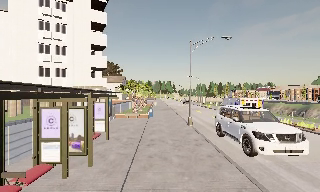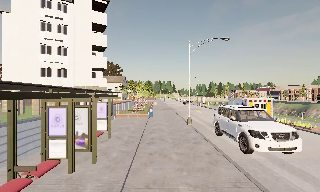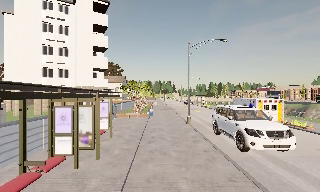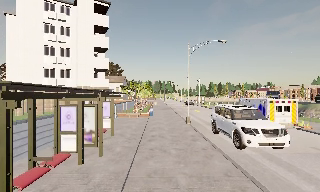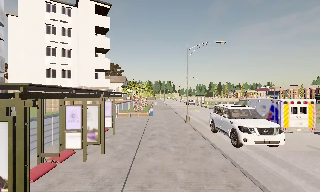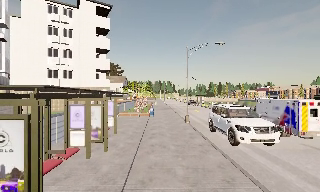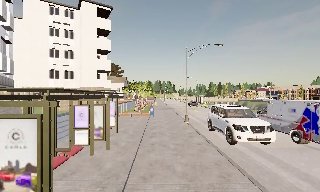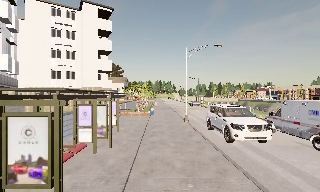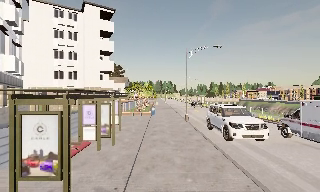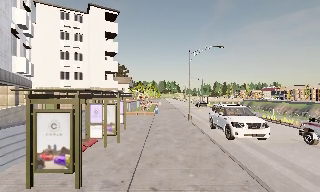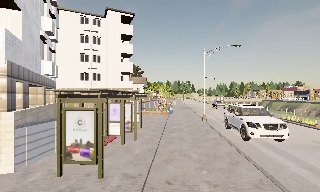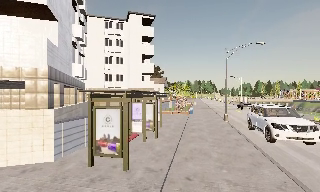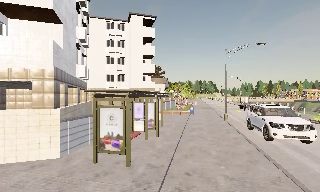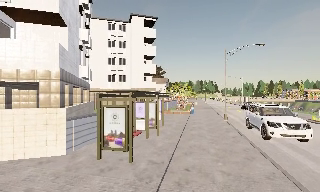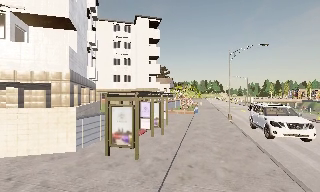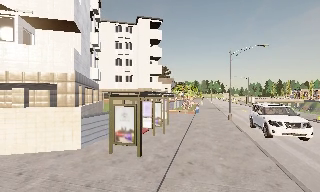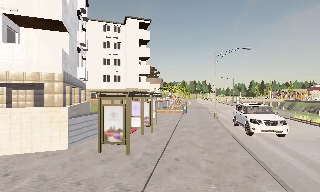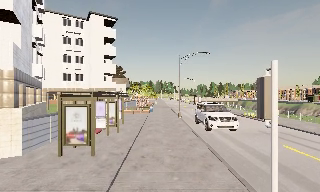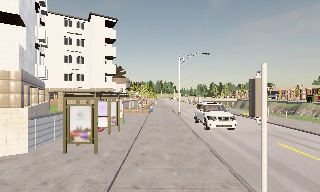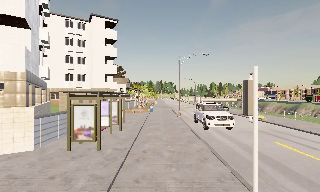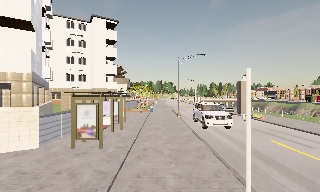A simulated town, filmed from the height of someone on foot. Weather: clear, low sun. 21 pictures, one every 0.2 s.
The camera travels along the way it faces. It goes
backward.
0.0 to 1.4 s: The camera travels backward, about 2 m, so what stands in front gets smaller.
1.4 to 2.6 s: The camera swings to its left by about 15 degrees, and the scene slides to the right. It travels backward, about 2 m, so what stands in front gets smaller.
2.6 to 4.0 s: The camera swings to its right by about 15 degrees, and the scene slides to the left. It travels backward, about 2 m, so what stands in front gets smaller.
The film runs backward here.
